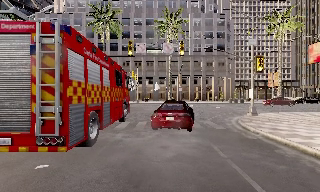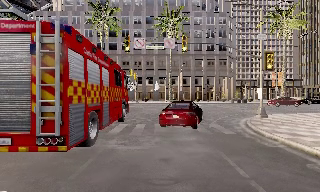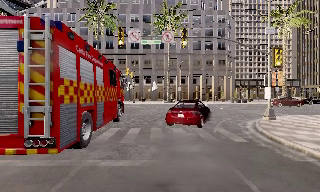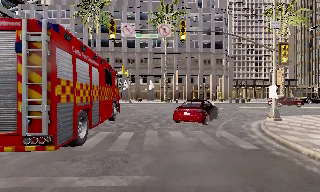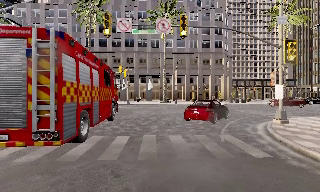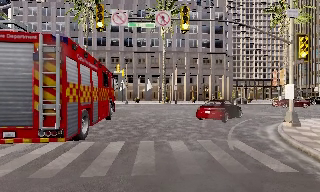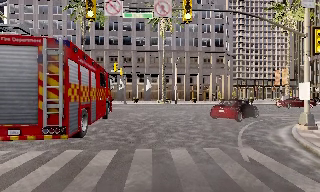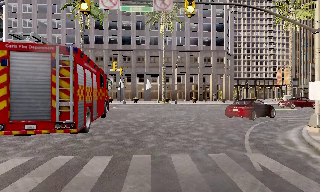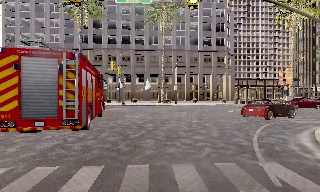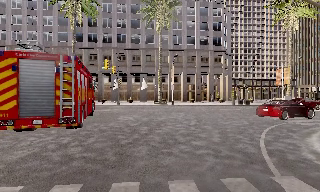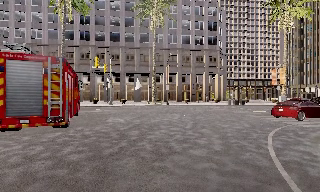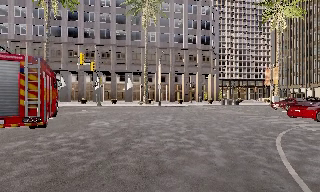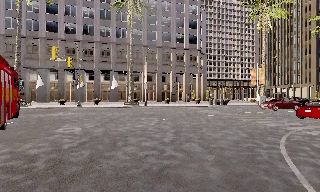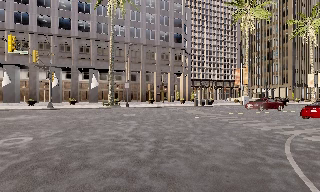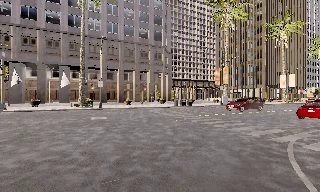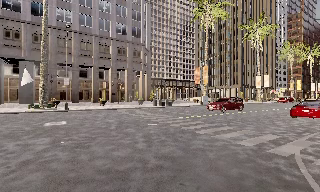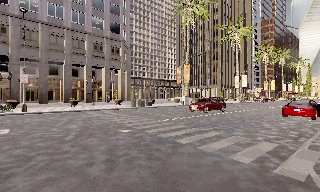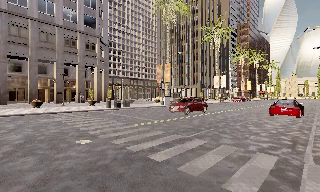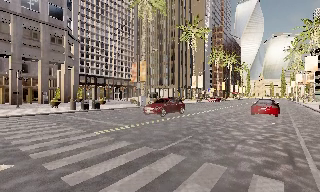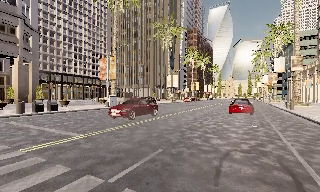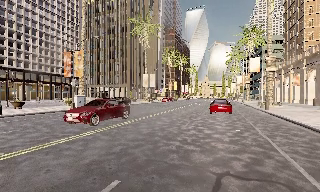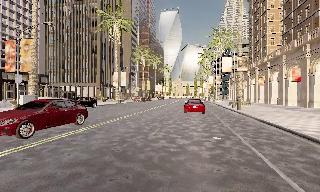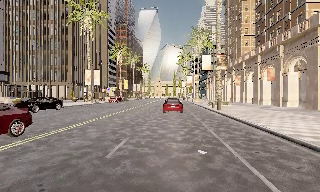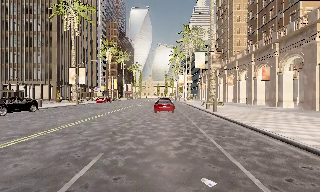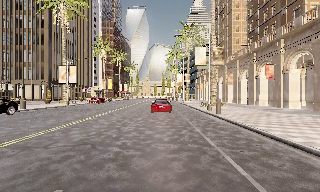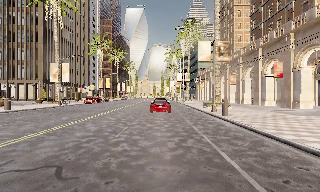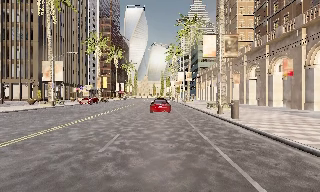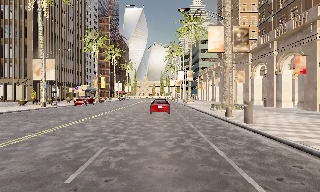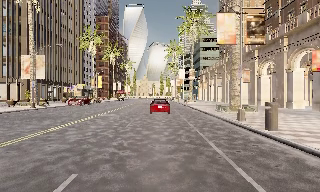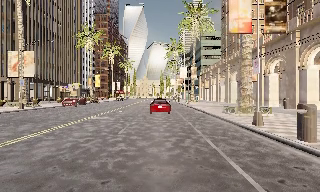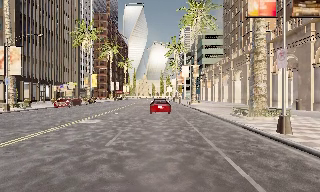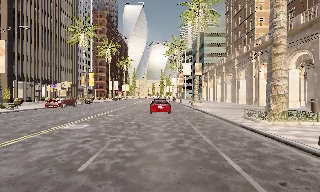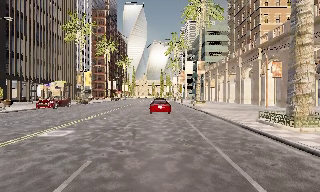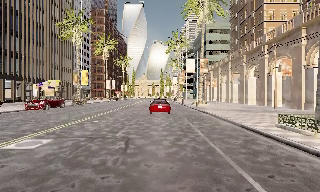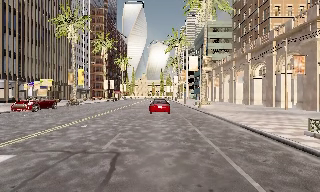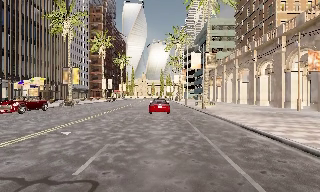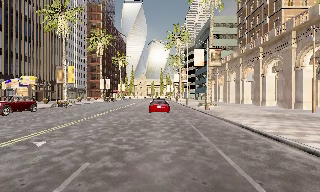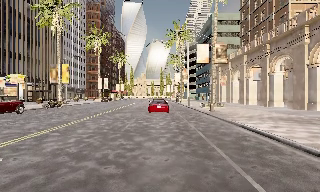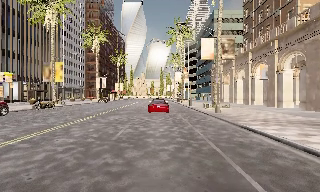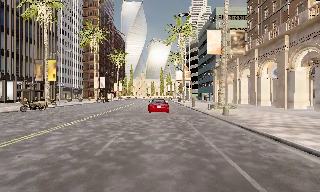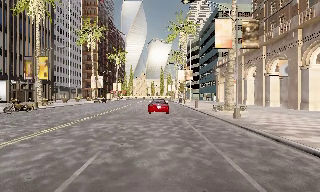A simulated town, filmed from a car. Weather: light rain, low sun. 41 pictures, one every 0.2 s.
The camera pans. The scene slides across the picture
to the left.
The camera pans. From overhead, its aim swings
clockwise.
0.0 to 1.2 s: The camera travels forward, about 5 m, so what stands in front looms larger.
1.2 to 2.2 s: The camera travels forward, about 4 m, so what stands in front looms larger. It gains speed.
2.2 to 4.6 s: The scene slides to the left, as the camera pans about 80 degrees to its right. It travels forward, about 20 m.
4.6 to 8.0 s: The camera travels forward, about 30 m, so what stands in front looms larger.
The film runs forward here.
